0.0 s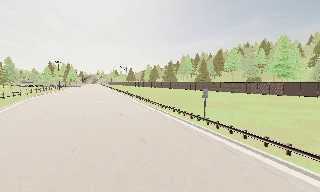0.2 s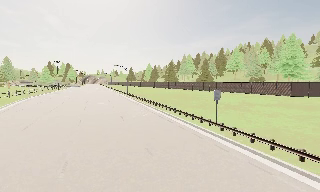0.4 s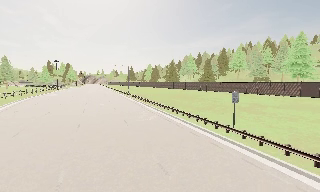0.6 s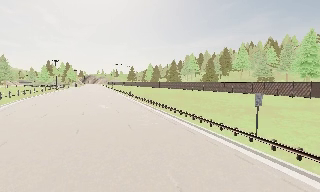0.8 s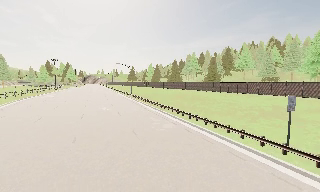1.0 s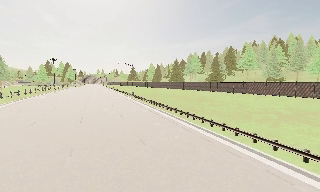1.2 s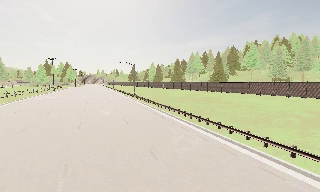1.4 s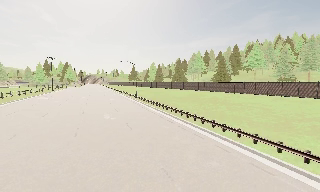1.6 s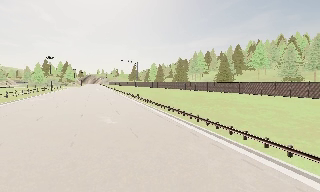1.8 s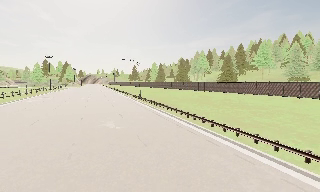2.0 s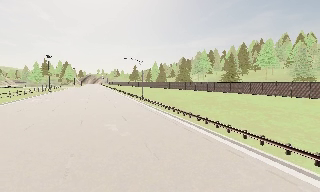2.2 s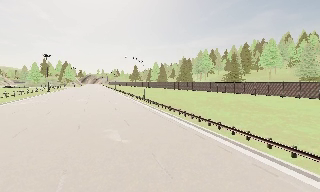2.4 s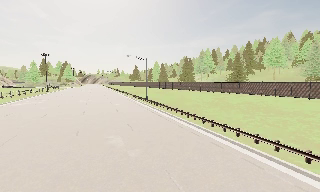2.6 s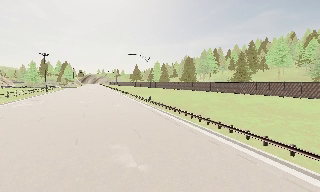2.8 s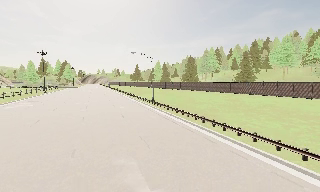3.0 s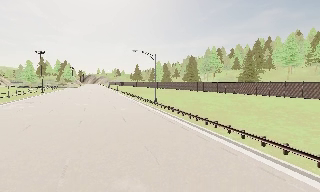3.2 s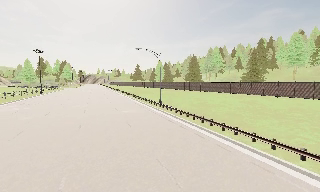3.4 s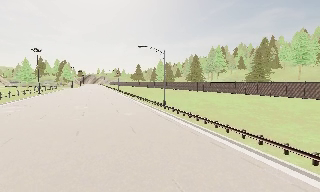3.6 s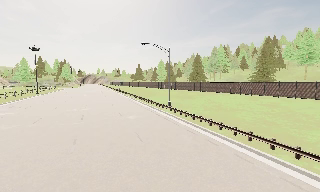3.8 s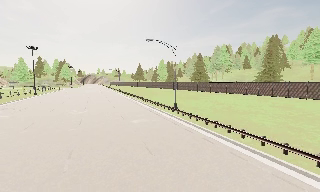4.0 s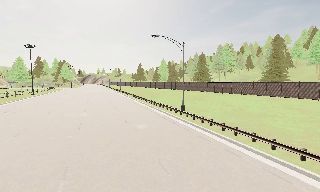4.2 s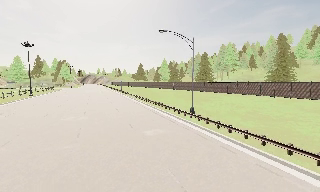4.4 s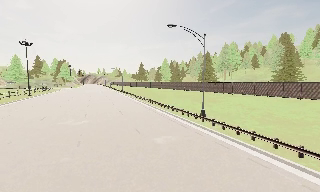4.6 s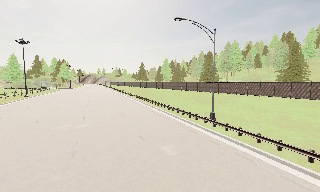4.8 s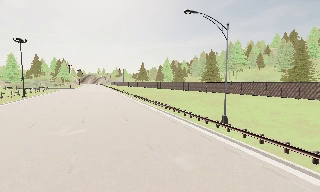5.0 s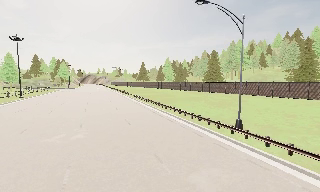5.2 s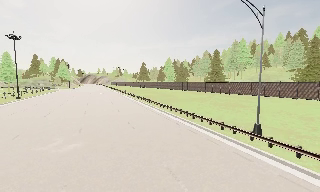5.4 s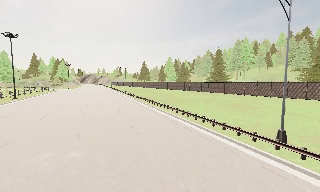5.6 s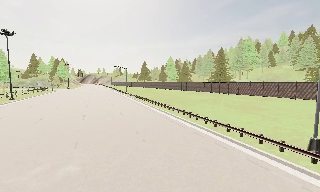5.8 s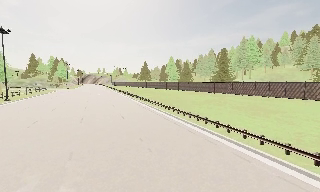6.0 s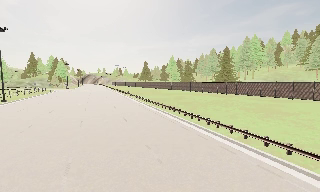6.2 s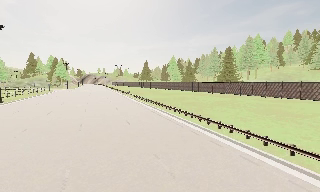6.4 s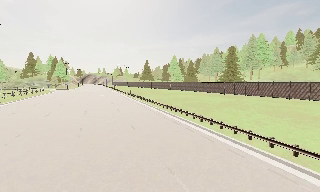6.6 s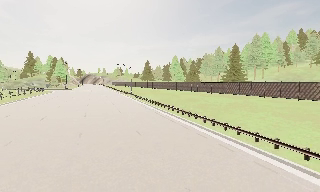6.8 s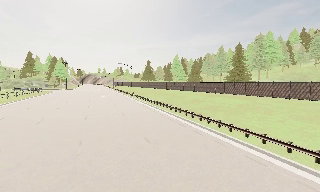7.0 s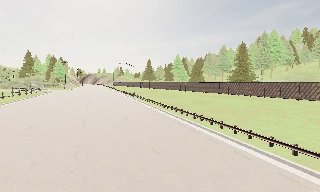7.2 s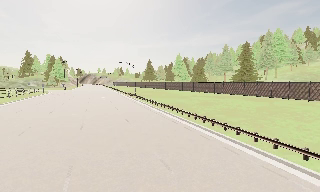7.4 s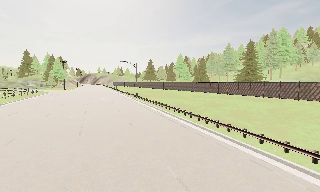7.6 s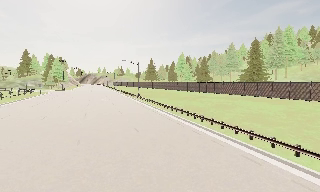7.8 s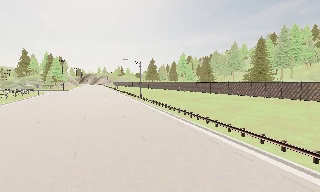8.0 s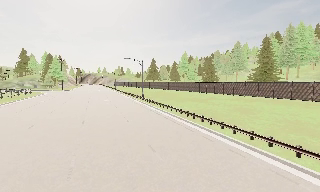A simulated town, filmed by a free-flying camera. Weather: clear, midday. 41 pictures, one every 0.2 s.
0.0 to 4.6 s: The camera travels forward and to its left, about 35 m, so what stands in front looms larger.
4.6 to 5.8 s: The camera travels forward, about 8 m, so what stands in front looms larger.
5.8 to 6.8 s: The camera travels forward and to its left, about 6 m, so what stands in front looms larger.
6.8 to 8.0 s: The camera travels forward, about 9 m, so what stands in front looms larger.
The film runs forward here.
